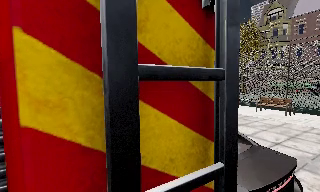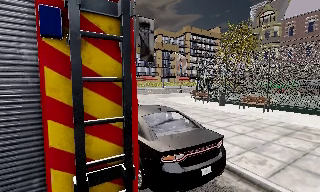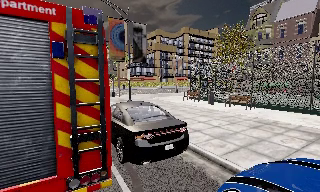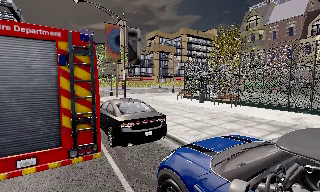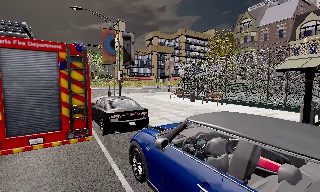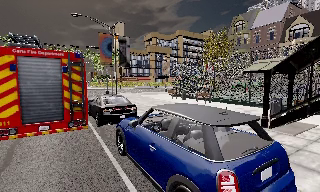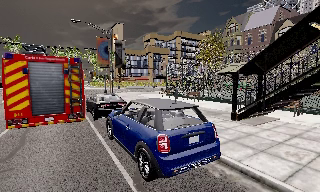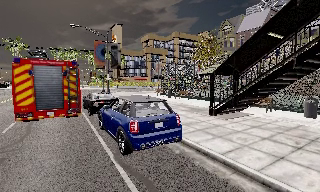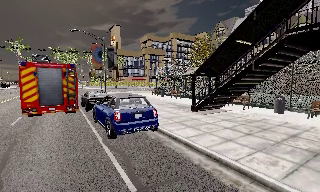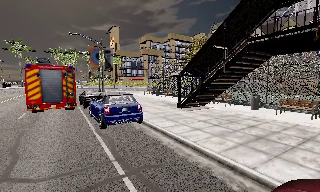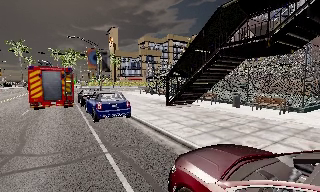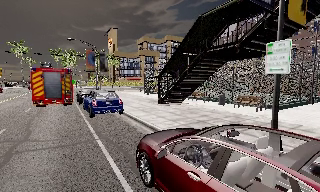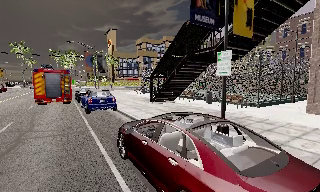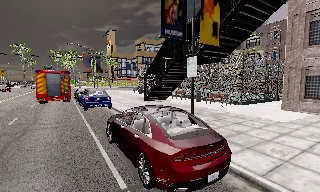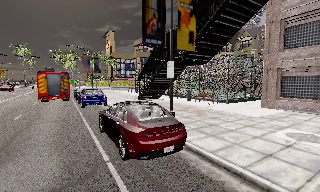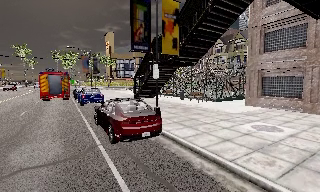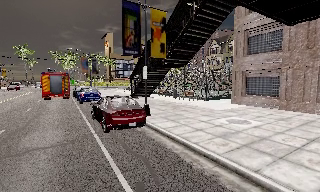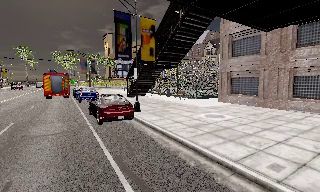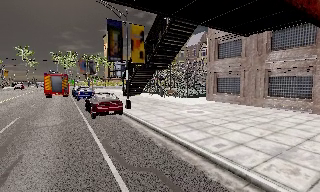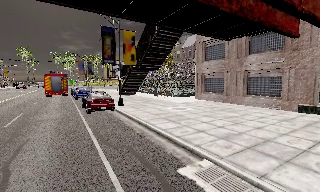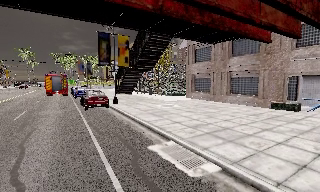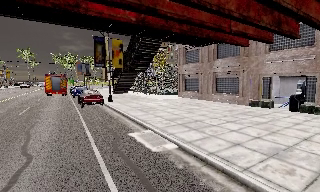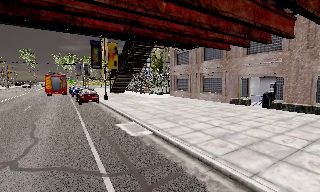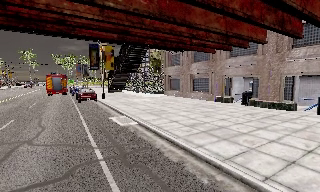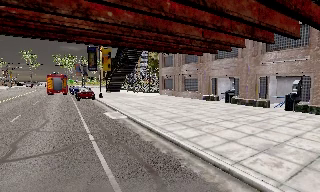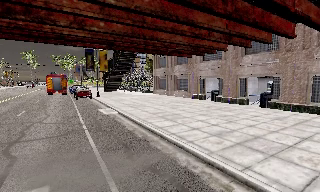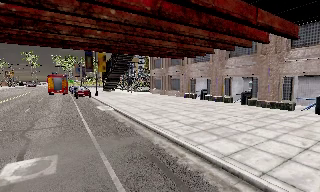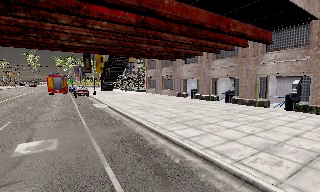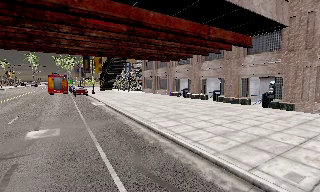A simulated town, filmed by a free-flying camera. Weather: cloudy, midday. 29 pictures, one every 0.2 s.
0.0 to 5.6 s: The camera travels backward and to its right, about 45 m, so what stands in front gets smaller.
The film runs backward here.
